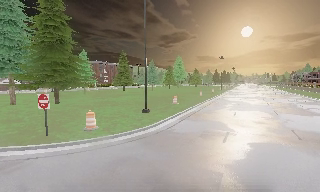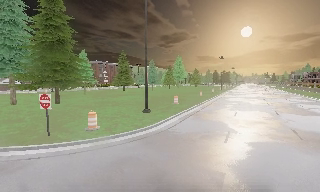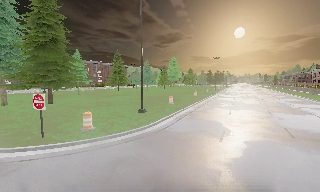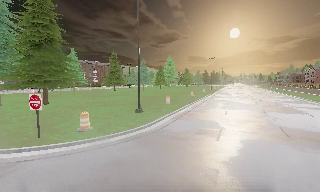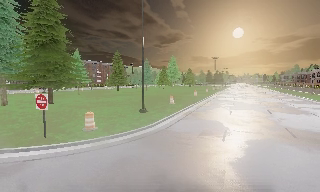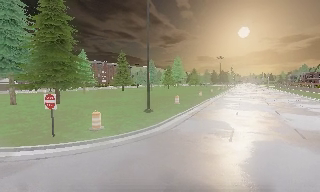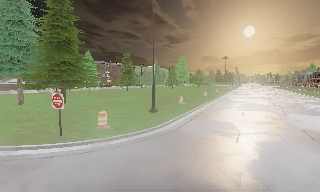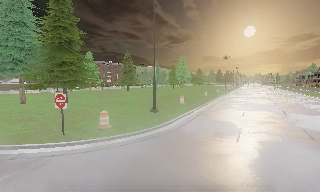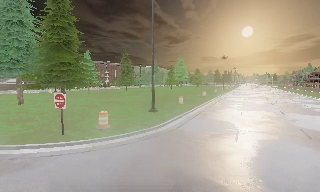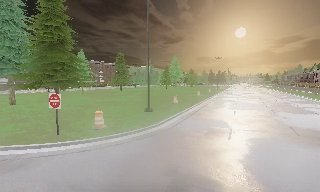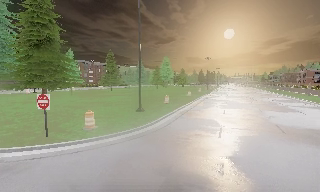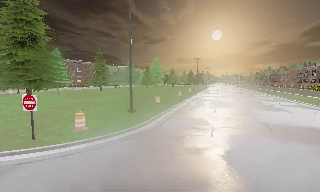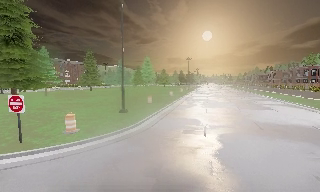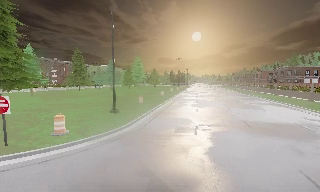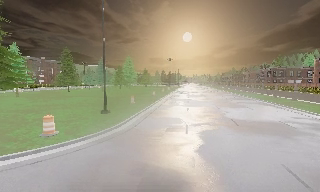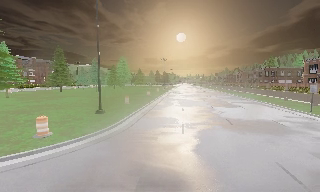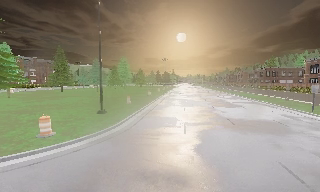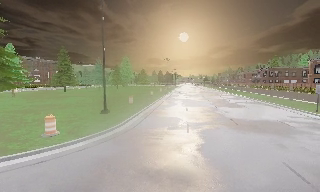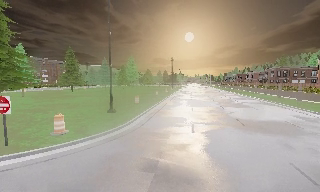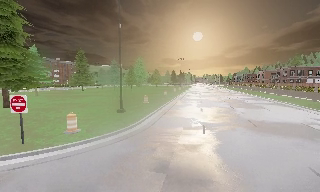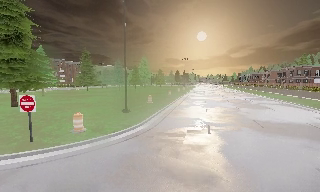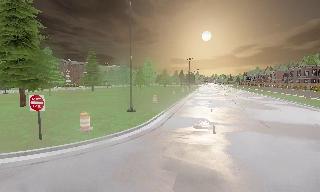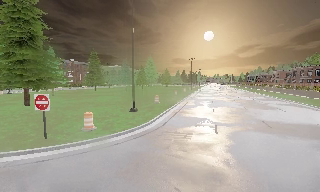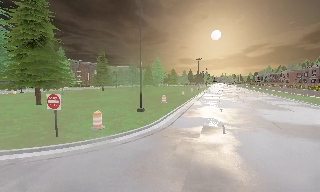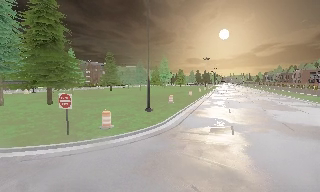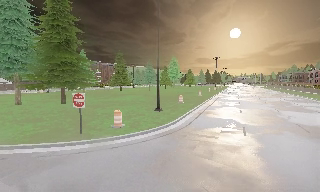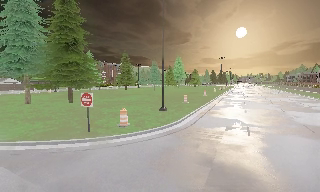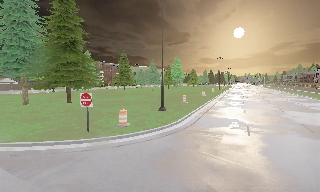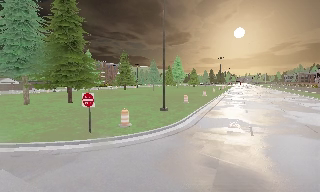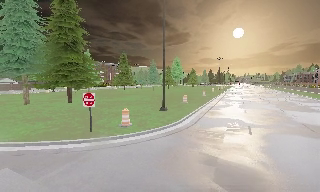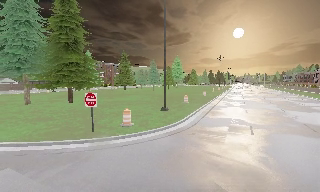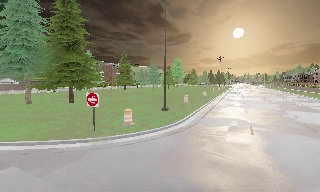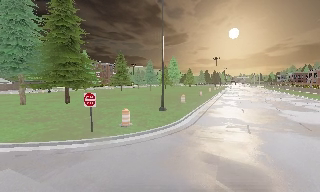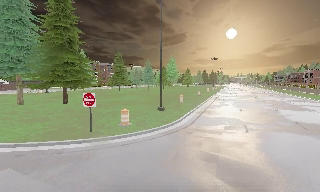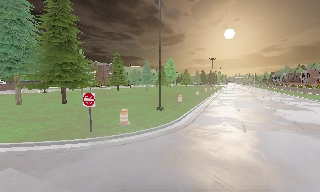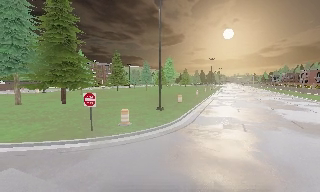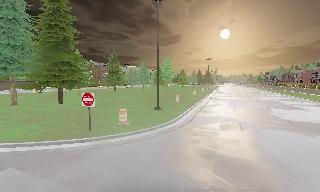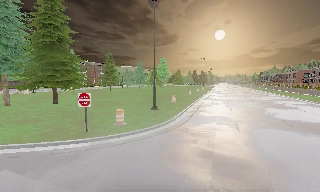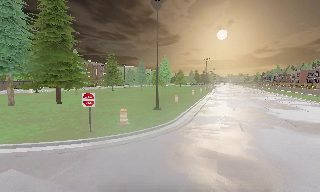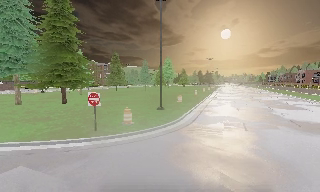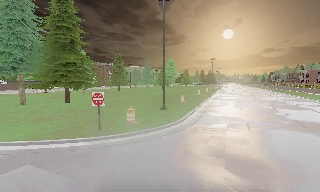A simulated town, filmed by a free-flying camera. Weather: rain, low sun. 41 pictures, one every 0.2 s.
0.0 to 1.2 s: The camera travels to its left, about 0.5 m, so close, fixed things drift to the right.
1.2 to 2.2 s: The camera shifts only a little, or ends up much as it began.
2.2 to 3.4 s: The camera swings to its right by about 10 degrees, and the scene slides to the left.
3.4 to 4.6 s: The scene slides to the right, as the camera pans about 10 degrees to its left.
4.6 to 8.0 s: The camera travels to its left and backward, about 1.5 m, so close, fixed things drift to the right.
The film runs backward here.
